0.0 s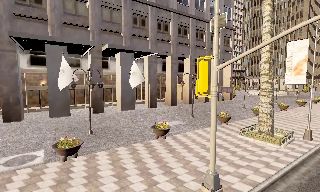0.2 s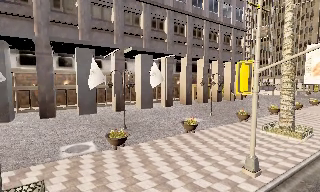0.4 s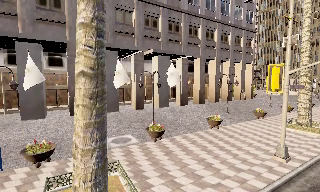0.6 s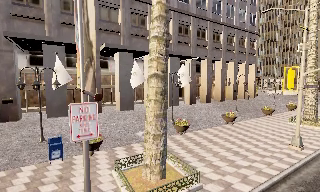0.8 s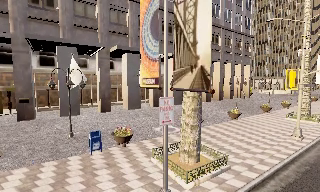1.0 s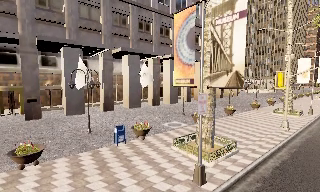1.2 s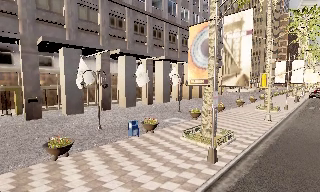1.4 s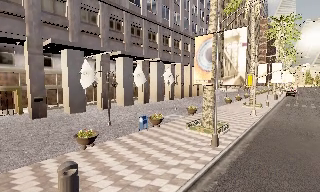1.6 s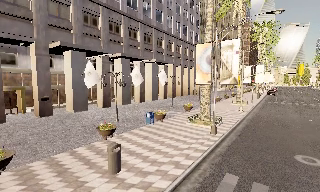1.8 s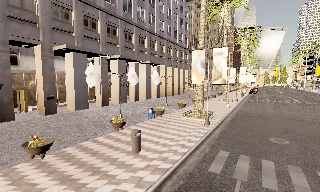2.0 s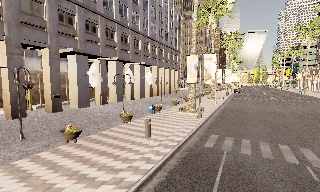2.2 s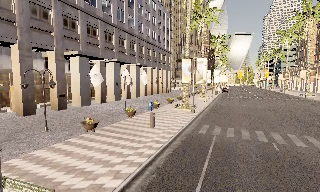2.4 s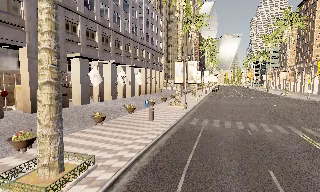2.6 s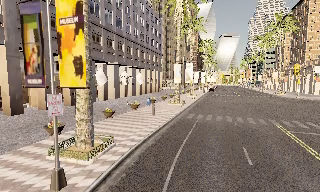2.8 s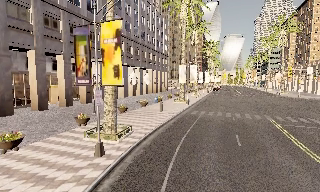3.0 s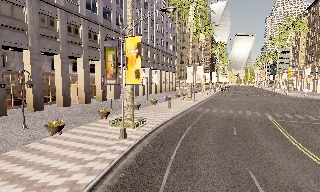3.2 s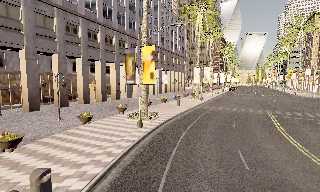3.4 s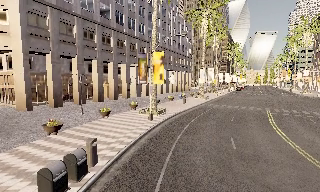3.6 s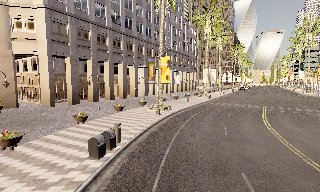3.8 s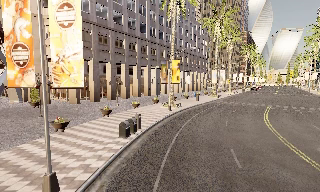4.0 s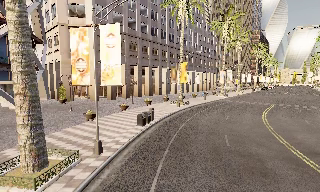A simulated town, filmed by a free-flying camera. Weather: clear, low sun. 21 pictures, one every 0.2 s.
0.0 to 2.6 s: The camera pans to its right, which is clockwise from overhead, by about 35 degrees. It travels backward and to its left, about 30 m.
2.6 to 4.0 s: The scene slides to the right, as the camera pans about 20 degrees to its left. It travels backward, about 18 m, so what stands in front gets smaller.
The film runs forward here.
